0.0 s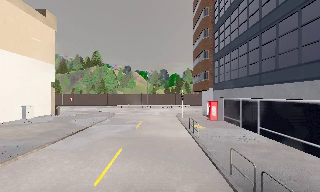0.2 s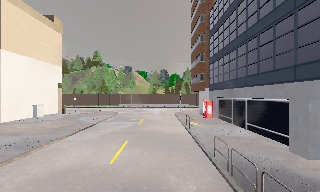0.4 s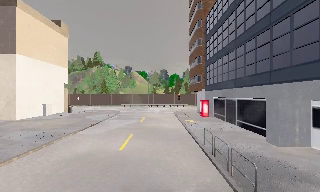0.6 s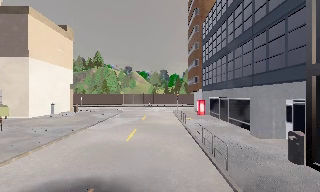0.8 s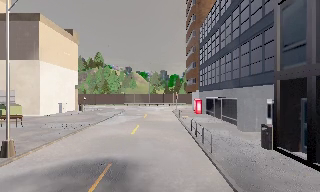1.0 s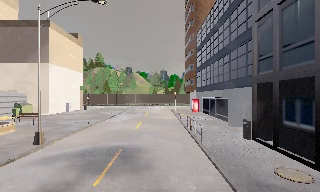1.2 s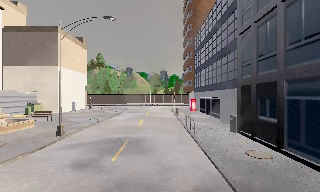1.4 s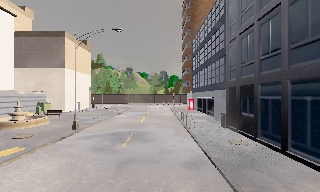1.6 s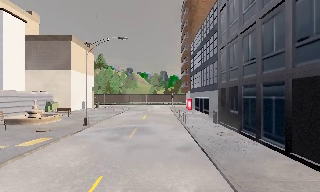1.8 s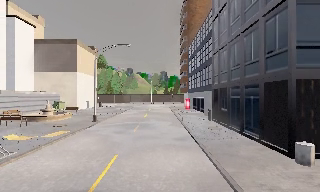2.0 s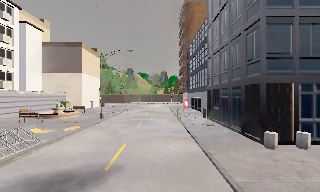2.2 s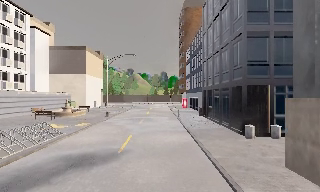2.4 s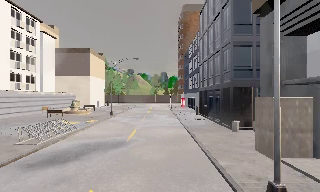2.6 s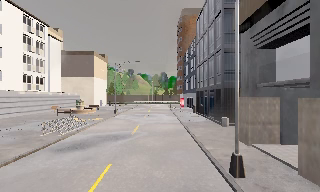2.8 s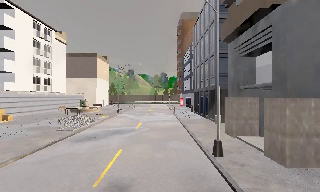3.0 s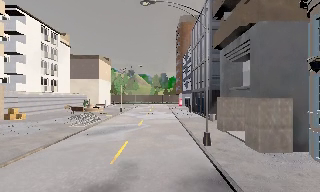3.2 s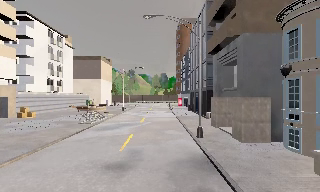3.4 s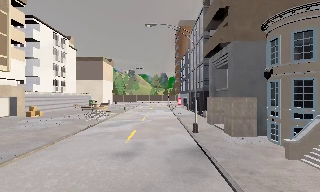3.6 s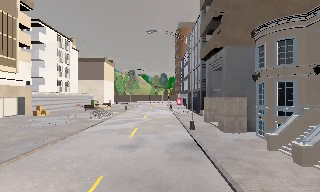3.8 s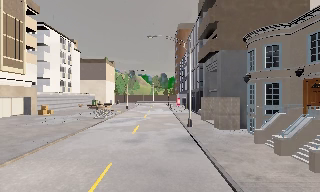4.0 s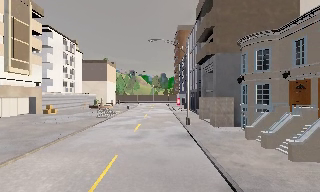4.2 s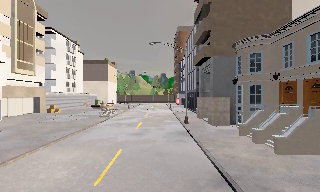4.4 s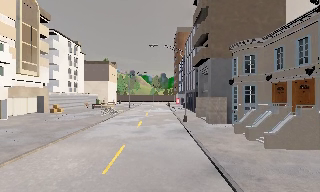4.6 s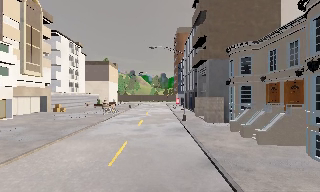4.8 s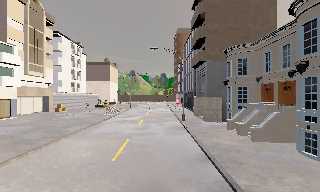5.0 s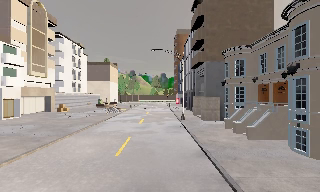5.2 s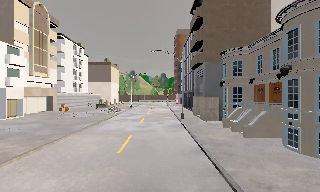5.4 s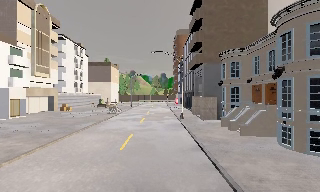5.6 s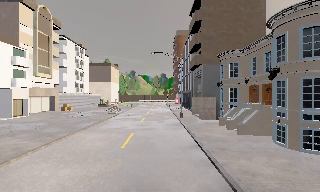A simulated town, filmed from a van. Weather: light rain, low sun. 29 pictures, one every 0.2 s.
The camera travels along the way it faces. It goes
backward.
0.0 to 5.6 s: The camera travels backward, about 35 m, so what stands in front gets smaller. It loses speed.
The film runs backward here.
